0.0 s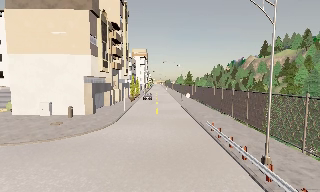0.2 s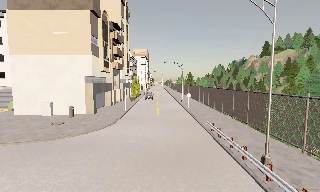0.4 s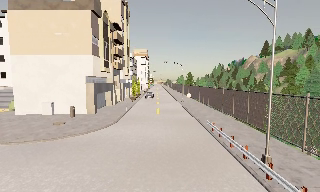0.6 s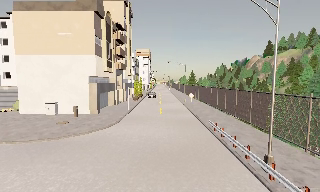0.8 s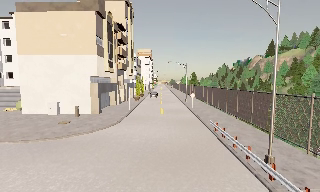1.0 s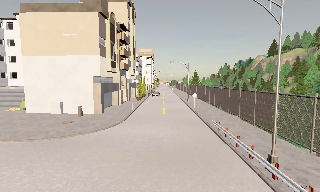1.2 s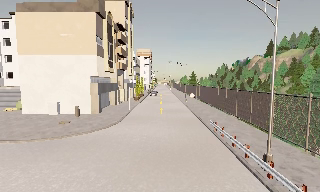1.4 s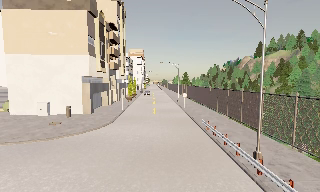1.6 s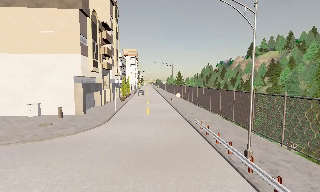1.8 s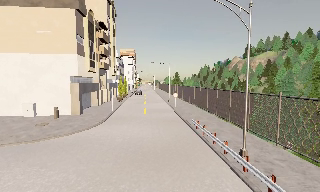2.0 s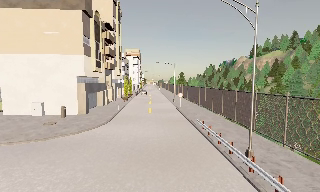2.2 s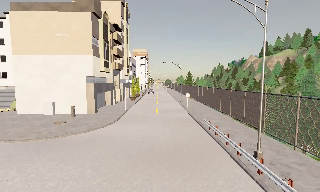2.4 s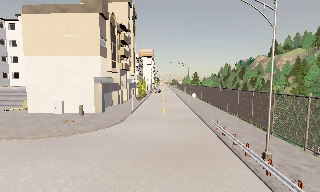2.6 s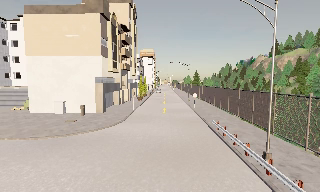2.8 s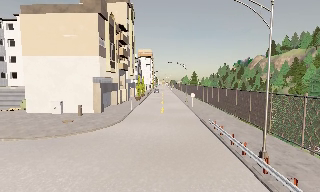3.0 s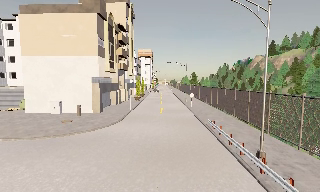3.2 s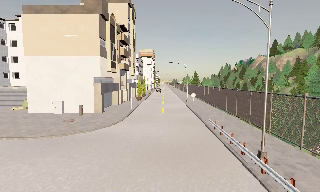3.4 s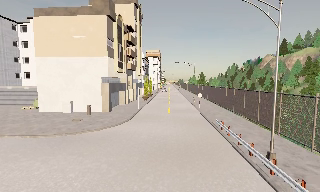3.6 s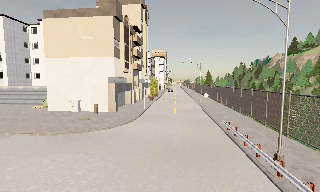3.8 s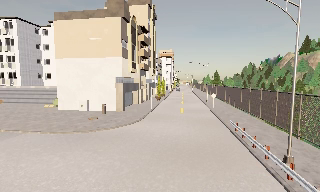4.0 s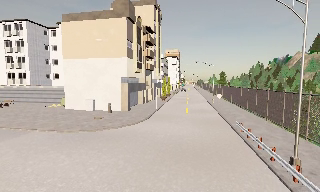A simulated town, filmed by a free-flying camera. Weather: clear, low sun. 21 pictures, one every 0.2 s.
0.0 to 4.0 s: The camera pans to its left, which is counterclockwise from overhead, by about 10 degrees. It travels backward, about 1 m, so what stands in front gets smaller.
The film runs backward here.
